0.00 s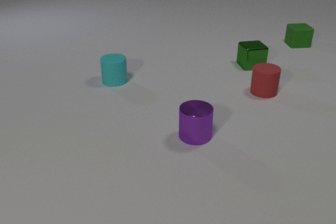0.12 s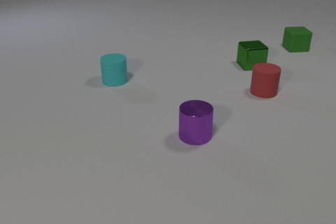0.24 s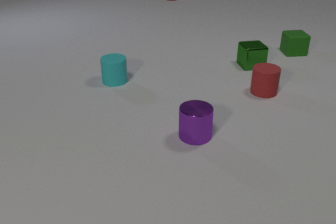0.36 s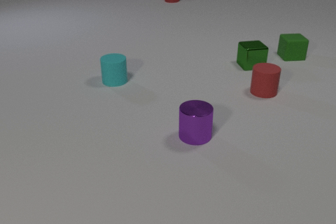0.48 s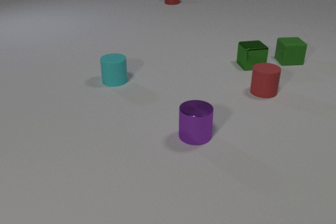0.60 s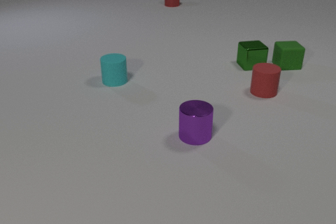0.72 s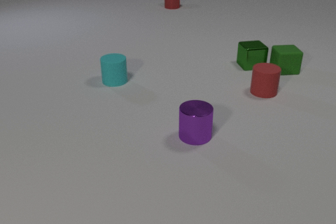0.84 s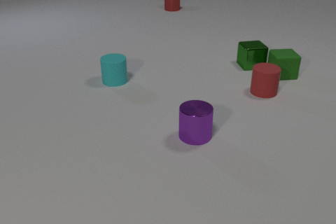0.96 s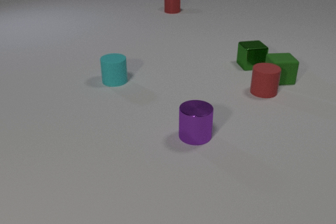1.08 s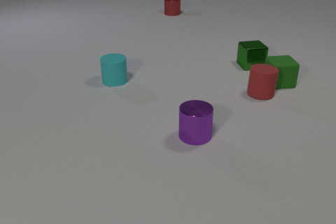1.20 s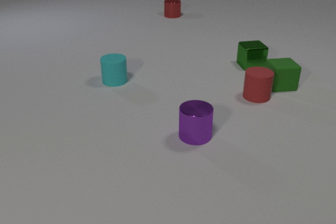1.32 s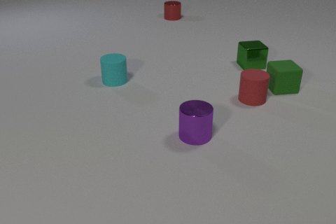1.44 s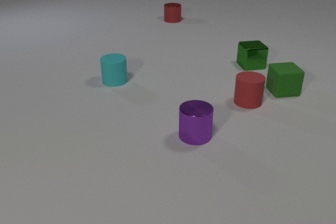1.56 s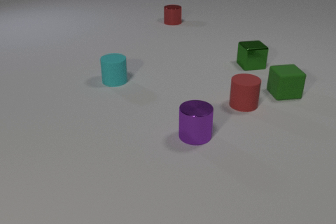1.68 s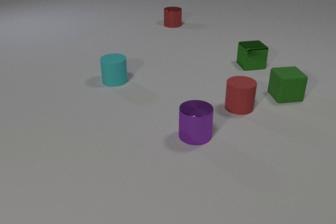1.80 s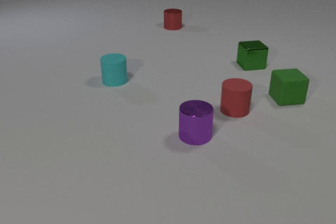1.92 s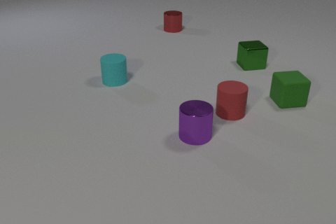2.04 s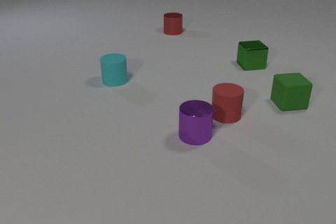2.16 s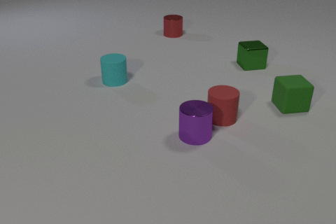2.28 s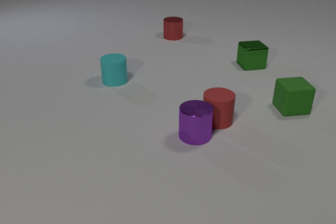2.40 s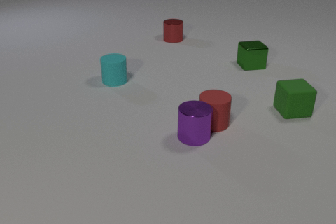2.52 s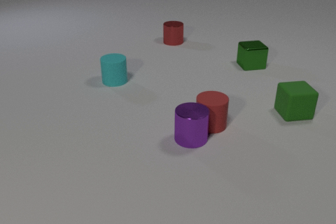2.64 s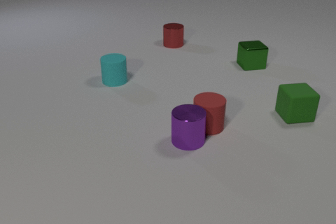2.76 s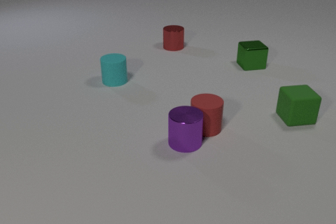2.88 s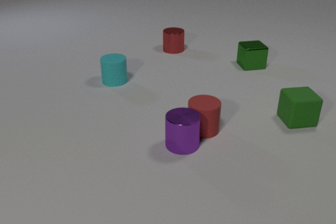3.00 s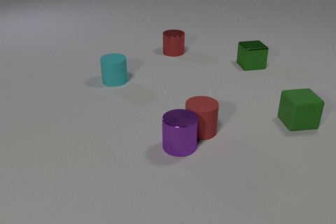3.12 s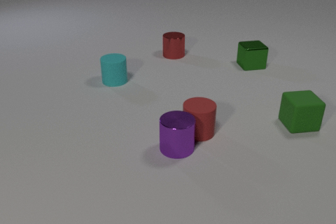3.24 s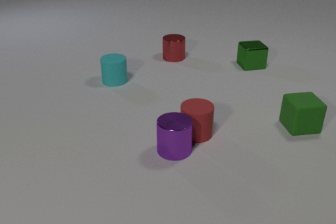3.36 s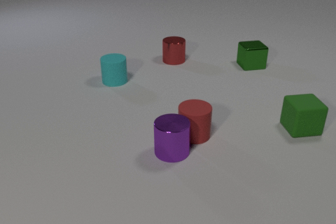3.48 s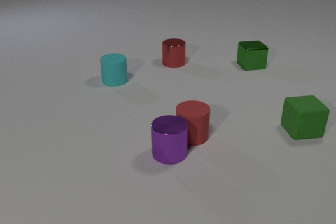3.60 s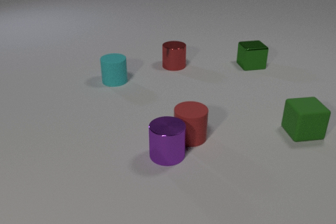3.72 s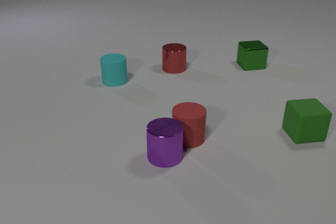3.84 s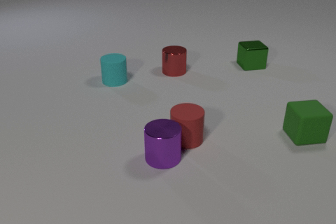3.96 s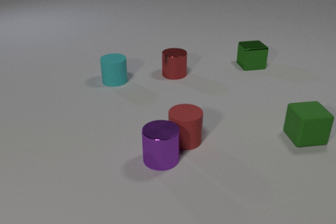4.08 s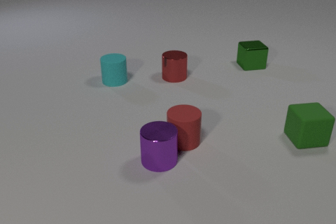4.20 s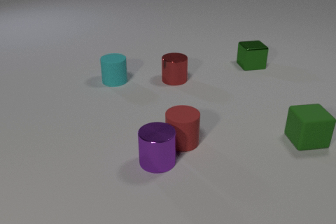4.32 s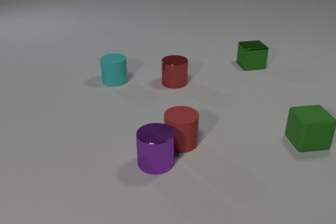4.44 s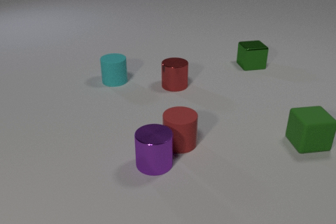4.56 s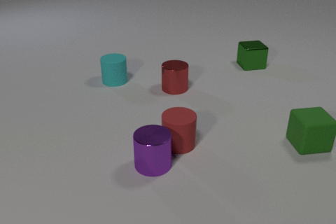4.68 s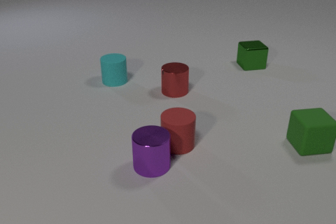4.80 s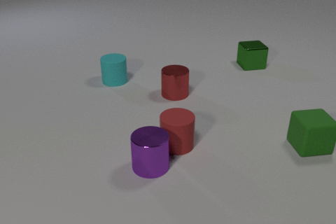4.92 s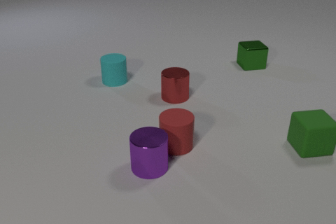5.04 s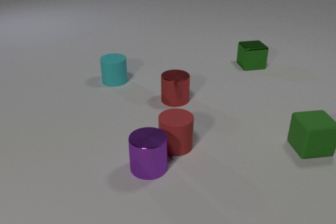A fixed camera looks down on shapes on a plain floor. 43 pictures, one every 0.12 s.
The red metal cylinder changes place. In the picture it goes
toward the camera.
The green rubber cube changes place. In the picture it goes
toward the camera.
0.00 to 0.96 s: The green rubber cube slides toward the camera. The red metal cylinder comes in at the top edge, slides toward the camera.
0.96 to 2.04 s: The green rubber cube slides toward the camera. The red rubber cylinder slides toward the camera and to the left. The red metal cylinder slides toward the camera. The green rubber cube and the red rubber cylinder collide.
2.04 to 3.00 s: The green rubber cube slides toward the camera. The red rubber cylinder slides toward the camera and to the left. The purple metal cylinder slides toward the camera and to the left. The red metal cylinder slides toward the camera. The red rubber cylinder and the purple metal cylinder collide.
3.00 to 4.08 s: The green rubber cube slides toward the camera. The red rubber cylinder slides toward the camera and to the left. The purple metal cylinder slides toward the camera and to the left. The red metal cylinder slides toward the camera.
4.08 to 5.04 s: The green rubber cube slides toward the camera. The red rubber cylinder slides toward the camera and to the left. The purple metal cylinder slides toward the camera and to the left. The red metal cylinder slides toward the camera.
How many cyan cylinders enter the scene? 0.
What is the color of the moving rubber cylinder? red.
How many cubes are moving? 1.
